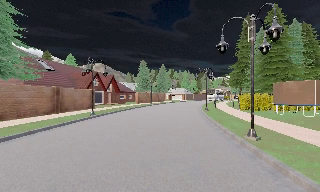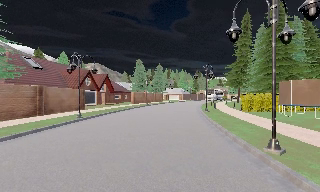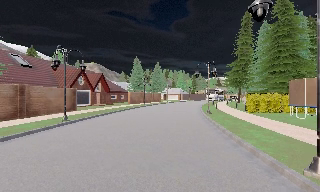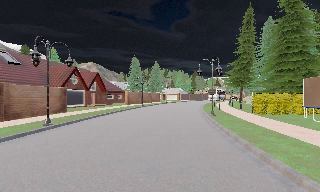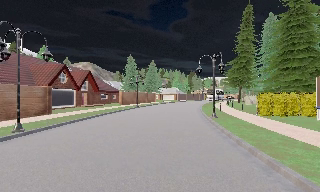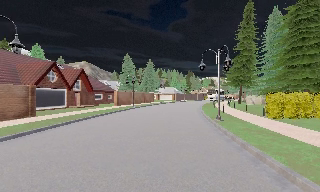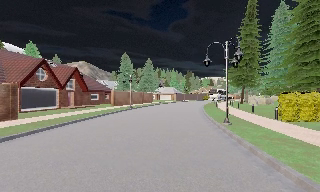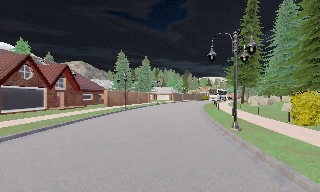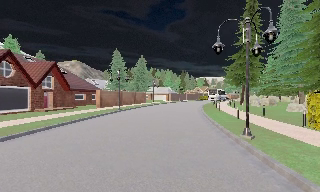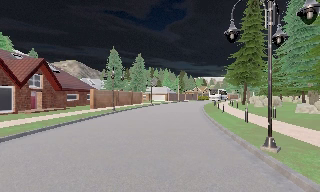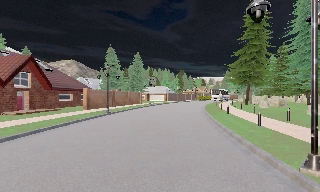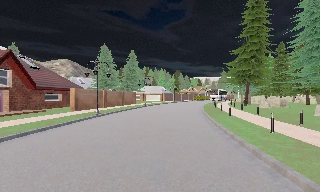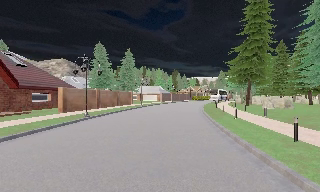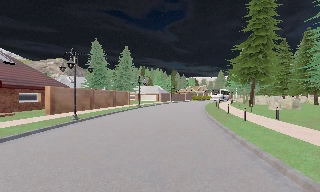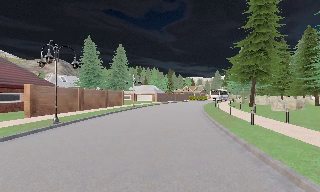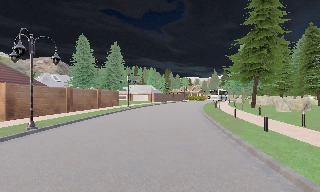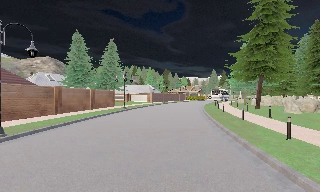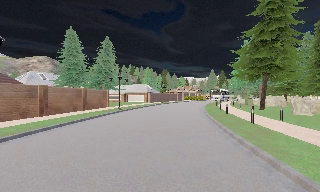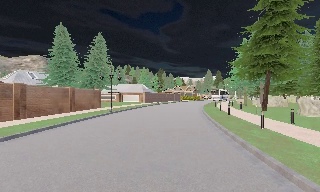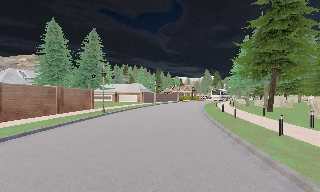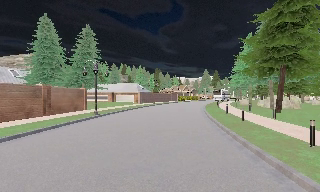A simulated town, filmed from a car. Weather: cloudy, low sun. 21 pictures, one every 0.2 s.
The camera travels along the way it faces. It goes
forward.
0.0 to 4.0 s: The scene slides to the left, as the camera pans about 15 degrees to its right. It travels forward, about 30 m, so what stands in front looms larger.
The film runs forward here.
